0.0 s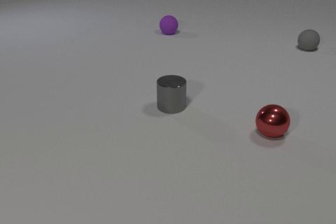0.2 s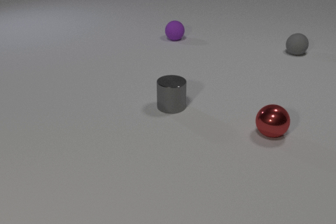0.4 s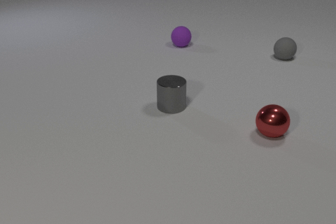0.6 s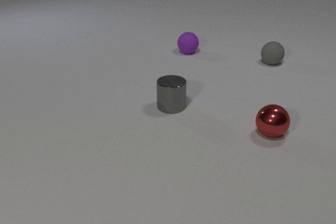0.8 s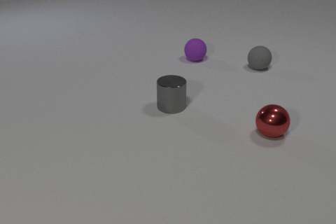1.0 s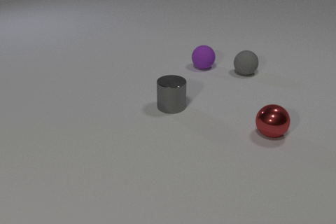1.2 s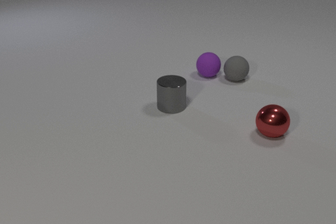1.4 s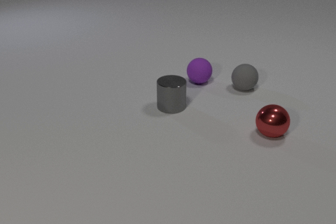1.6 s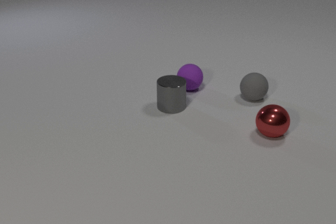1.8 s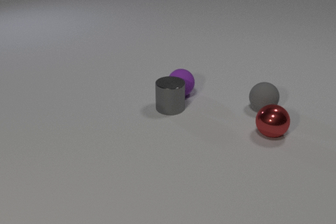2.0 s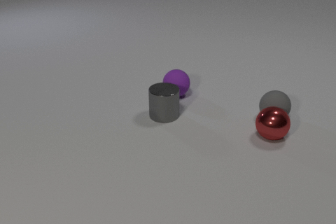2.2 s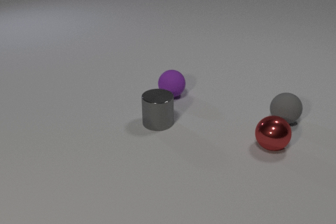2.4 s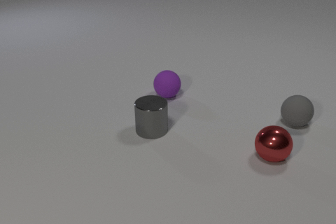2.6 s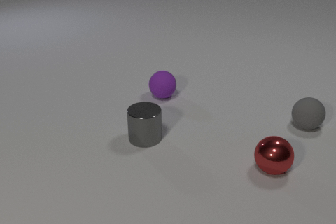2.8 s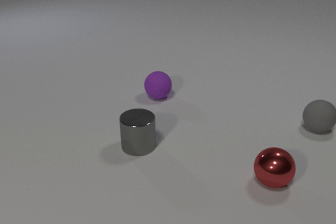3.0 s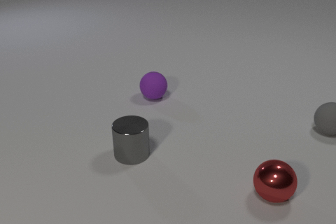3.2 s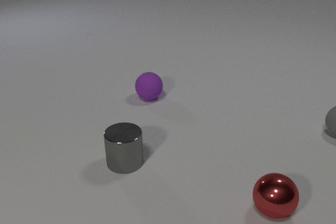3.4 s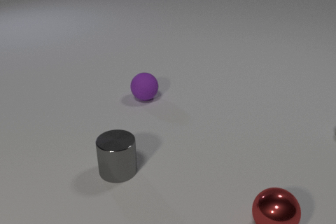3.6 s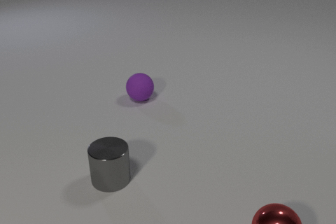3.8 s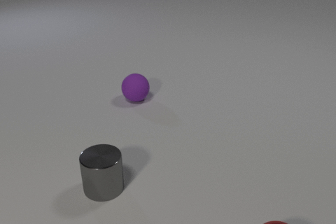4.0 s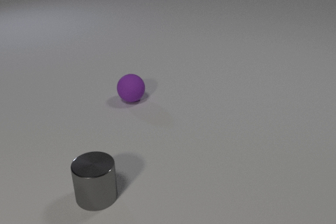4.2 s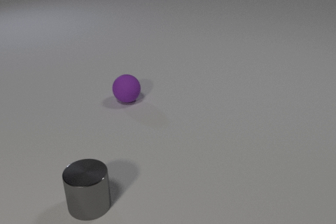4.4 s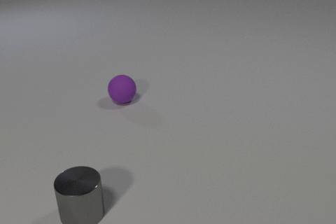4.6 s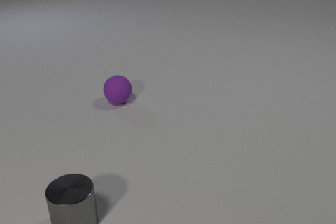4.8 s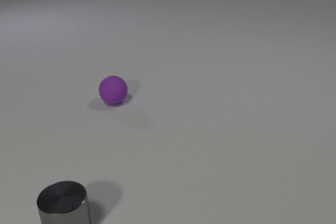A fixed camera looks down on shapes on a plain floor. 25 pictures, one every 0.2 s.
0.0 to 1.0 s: The purple rubber sphere rolls toward the camera. The gray rubber sphere rolls toward the camera and to the left.
1.0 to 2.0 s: The purple rubber sphere rolls toward the camera. The gray rubber sphere rolls toward the camera. The gray metal cylinder slides toward the camera and to the left. The purple rubber sphere and the gray rubber sphere collide. The purple rubber sphere and the gray metal cylinder collide. The gray rubber sphere and the red metal sphere collide.
2.0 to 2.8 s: The purple rubber sphere rolls to the left. The gray rubber sphere rolls to the right. The gray metal cylinder slides toward the camera and to the left. The red metal sphere rolls toward the camera.
2.8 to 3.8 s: The purple rubber sphere rolls to the left. The gray rubber sphere rolls to the right, leaves at the right edge. The gray metal cylinder slides toward the camera and to the left. The red metal sphere rolls toward the camera.
3.8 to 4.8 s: The purple rubber sphere rolls to the left. The gray metal cylinder slides toward the camera and to the left.
What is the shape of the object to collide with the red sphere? sphere.
How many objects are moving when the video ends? 2.
What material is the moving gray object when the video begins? rubber.
